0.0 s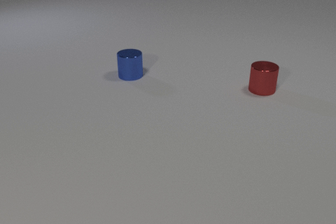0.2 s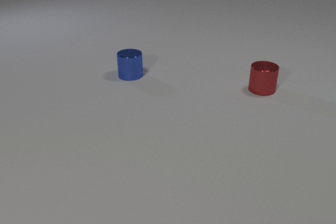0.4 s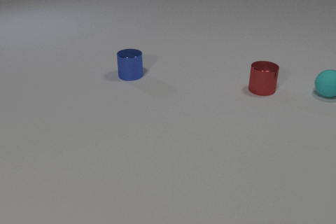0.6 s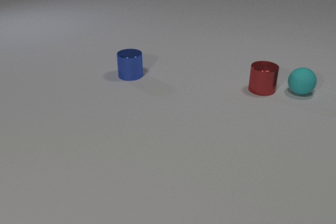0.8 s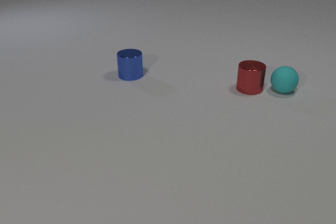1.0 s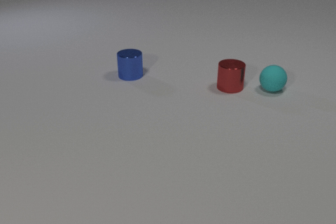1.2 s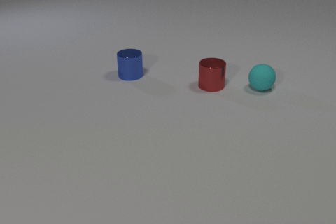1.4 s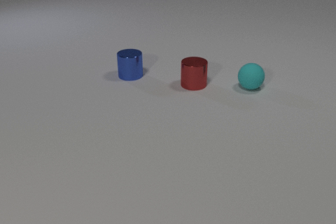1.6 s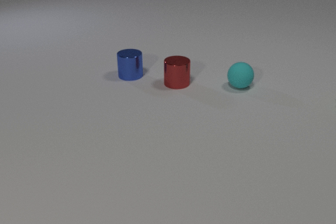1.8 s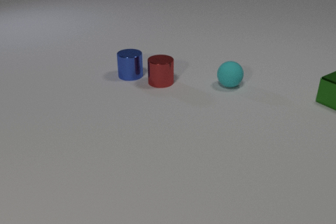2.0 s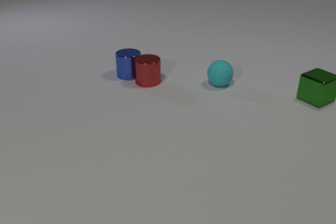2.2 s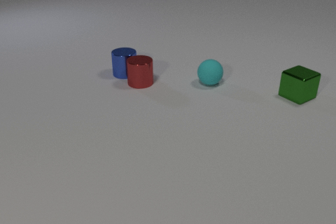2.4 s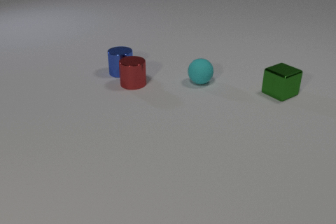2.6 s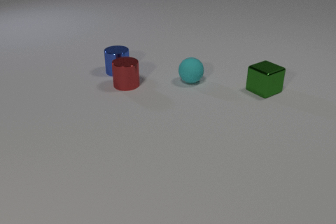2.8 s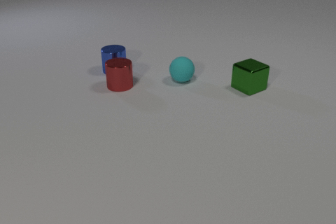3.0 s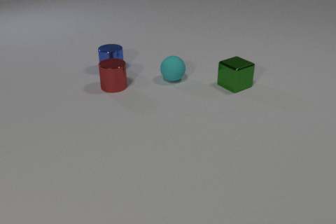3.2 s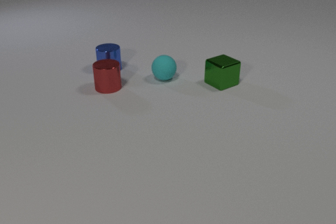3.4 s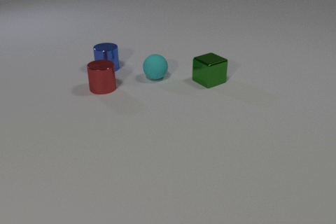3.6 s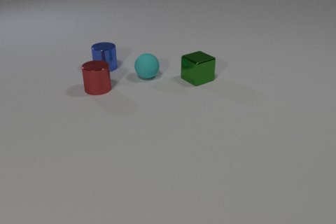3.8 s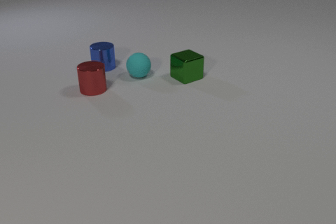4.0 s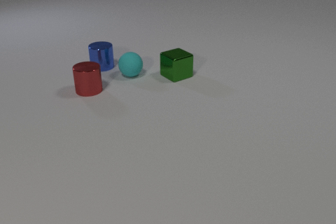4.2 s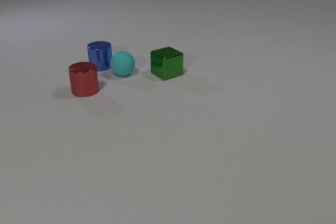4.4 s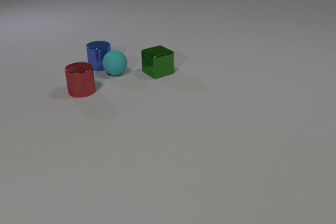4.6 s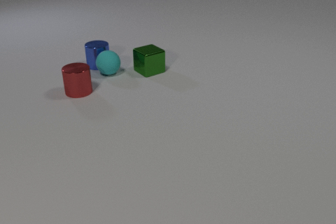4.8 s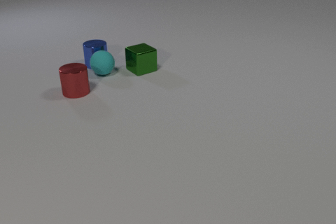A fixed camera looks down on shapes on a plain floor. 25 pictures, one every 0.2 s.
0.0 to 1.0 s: The cyan rubber sphere comes in at the right edge, rolls to the left. The red metal cylinder slides to the left. The cyan rubber sphere and the red metal cylinder collide.
1.0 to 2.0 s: The cyan rubber sphere rolls to the left. The red metal cylinder slides to the left. The green metal cube comes in at the right edge, slides to the left. The red metal cylinder and the blue metal cylinder collide.
2.0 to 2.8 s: The cyan rubber sphere rolls to the left. The red metal cylinder slides to the left. The blue metal cylinder slides to the left and away from the camera. The green metal cube slides to the left.
2.8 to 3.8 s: The cyan rubber sphere rolls to the left. The red metal cylinder slides to the left. The blue metal cylinder slides to the left and away from the camera. The green metal cube slides to the left.
3.8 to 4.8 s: The cyan rubber sphere rolls to the left. The red metal cylinder slides to the left. The blue metal cylinder slides away from the camera and to the left. The green metal cube slides to the left and away from the camera. The cyan rubber sphere and the blue metal cylinder collide.
What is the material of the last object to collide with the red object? metal.
How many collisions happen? 3.
Are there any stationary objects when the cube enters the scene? yes.
